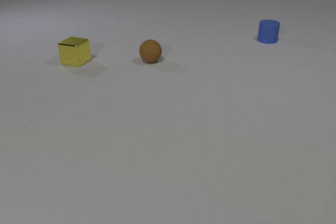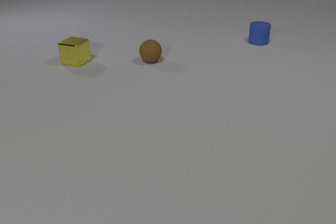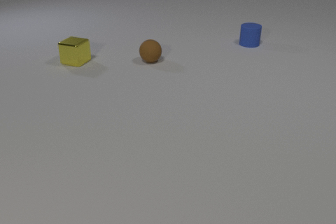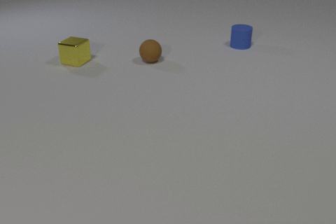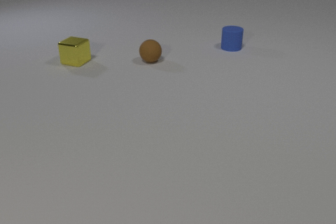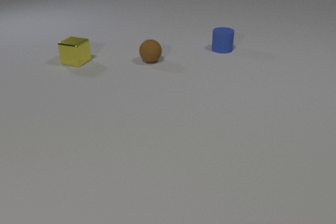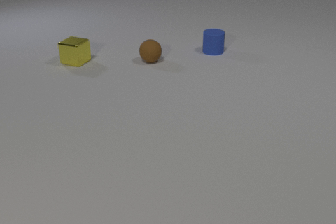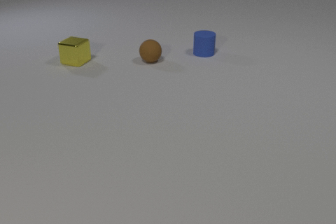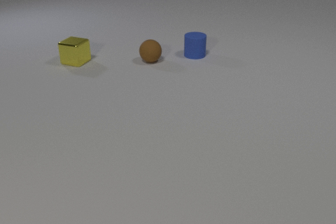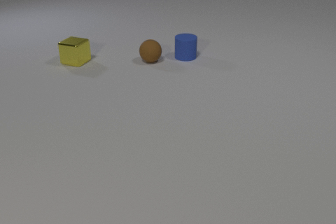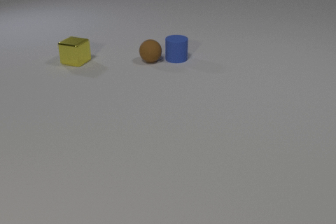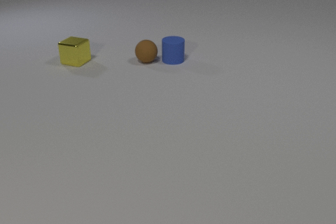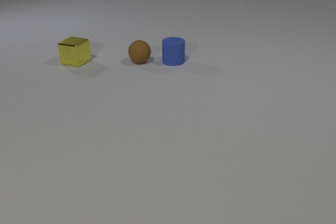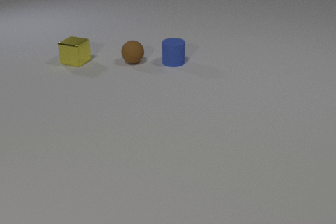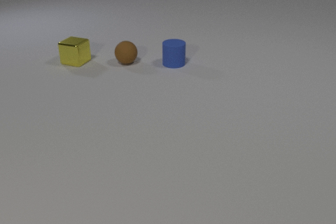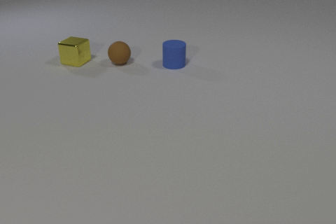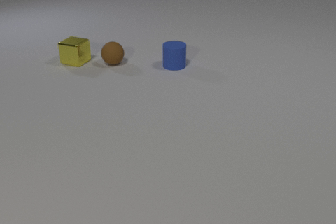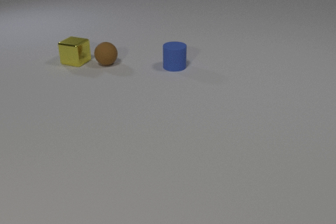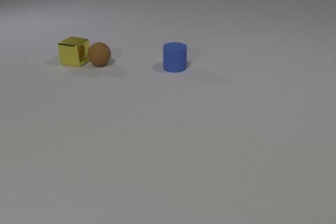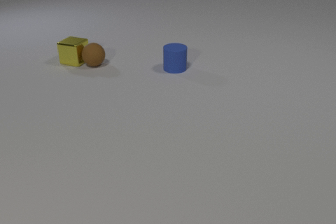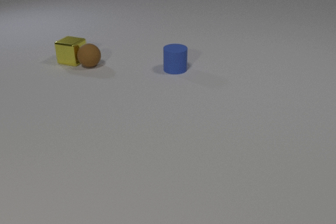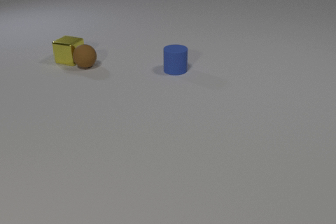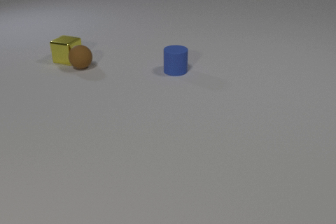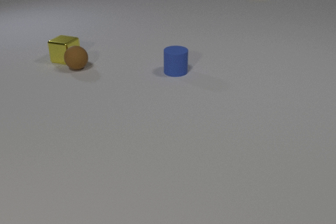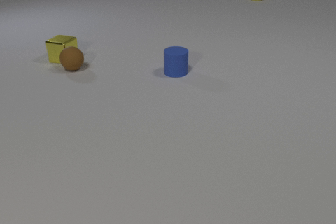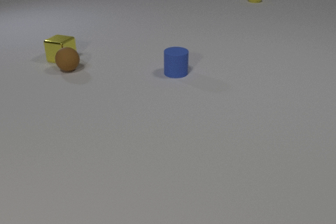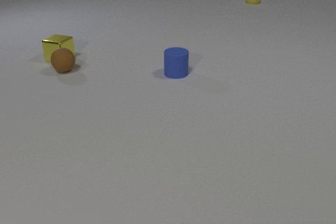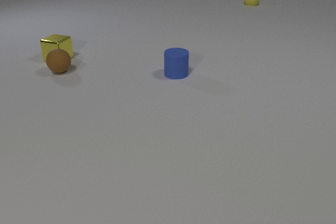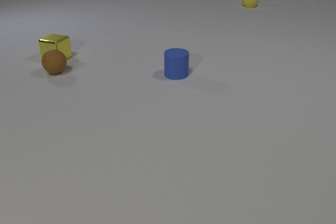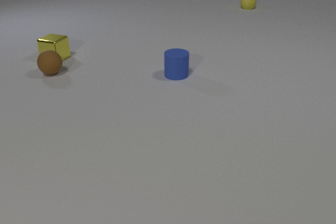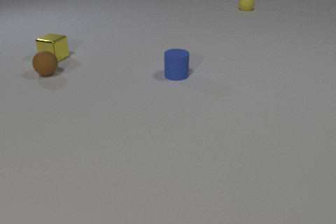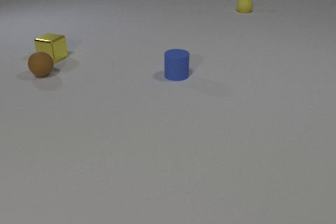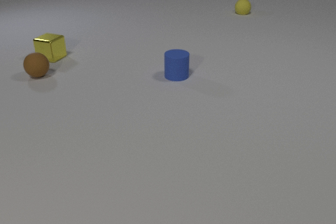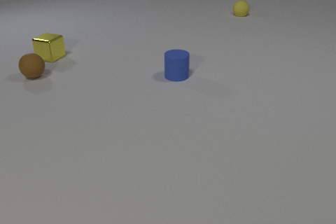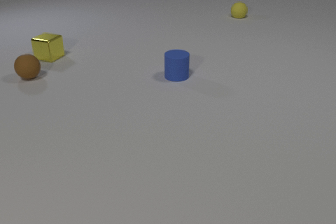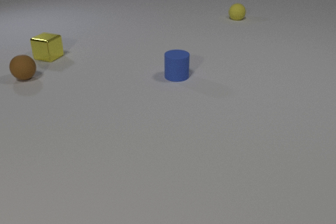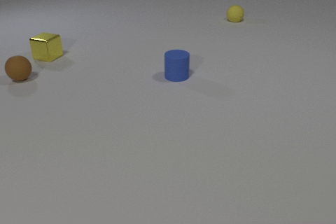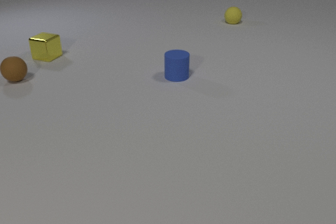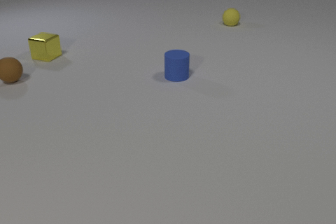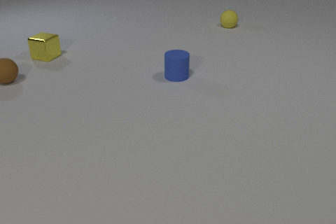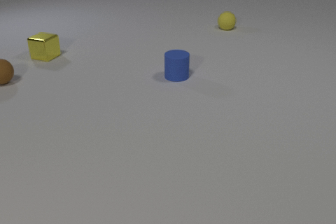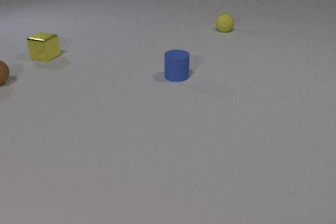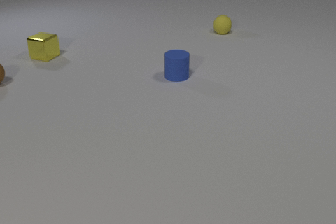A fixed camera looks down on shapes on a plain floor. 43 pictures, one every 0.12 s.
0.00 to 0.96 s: The blue rubber cylinder slides to the left and toward the camera.
0.96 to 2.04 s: The blue rubber cylinder slides toward the camera and to the left. The brown rubber sphere rolls to the left. The blue rubber cylinder and the brown rubber sphere collide.
2.04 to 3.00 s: The blue rubber cylinder slides toward the camera. The brown rubber sphere rolls to the left. The yellow rubber sphere comes in at the top edge, rolls toward the camera. The yellow metal cube slides to the left and away from the camera. The brown rubber sphere and the yellow metal cube collide.
3.00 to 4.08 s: The blue rubber cylinder slides toward the camera. The brown rubber sphere rolls to the left. The yellow rubber sphere rolls toward the camera. The yellow metal cube slides to the left and away from the camera.
4.08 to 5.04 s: The brown rubber sphere rolls to the left. The yellow rubber sphere rolls toward the camera. The yellow metal cube moves, and ends about where it began.
How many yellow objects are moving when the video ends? 2.
What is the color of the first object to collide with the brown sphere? blue.
How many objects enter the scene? 1.
